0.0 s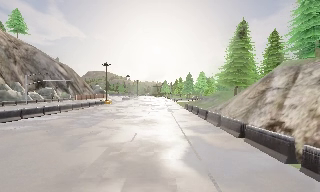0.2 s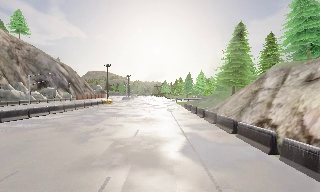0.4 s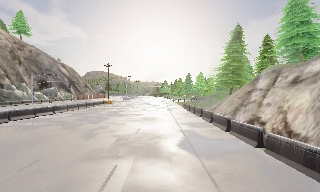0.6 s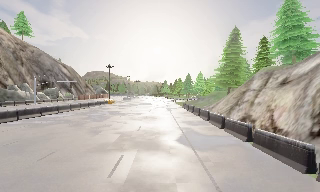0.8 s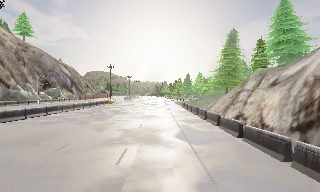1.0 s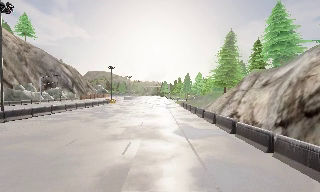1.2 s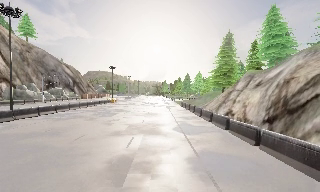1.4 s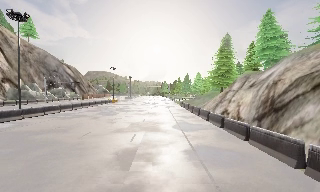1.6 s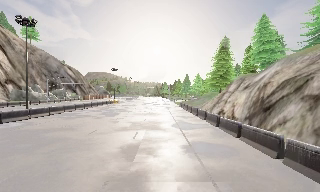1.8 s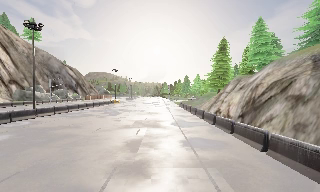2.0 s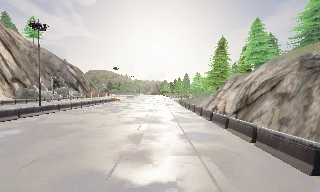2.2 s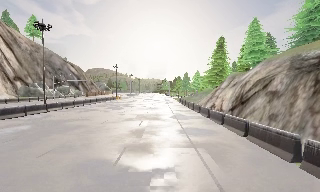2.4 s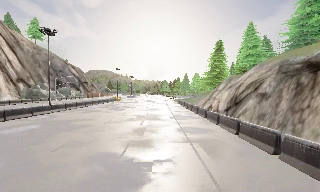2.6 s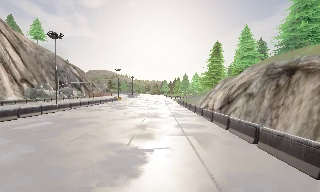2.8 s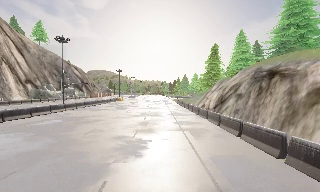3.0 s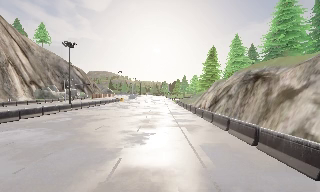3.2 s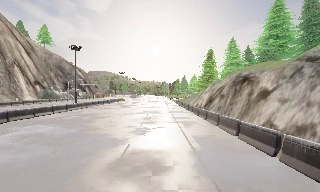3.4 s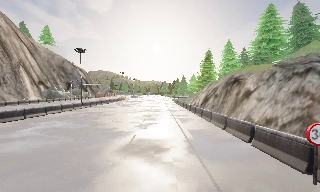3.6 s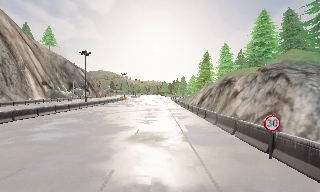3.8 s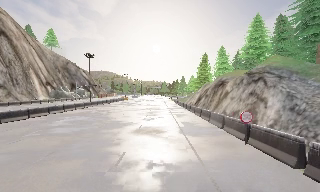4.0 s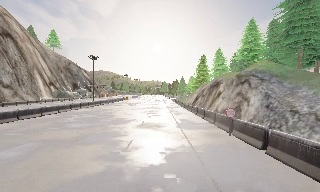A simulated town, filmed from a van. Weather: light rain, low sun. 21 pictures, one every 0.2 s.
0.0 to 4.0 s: The camera travels backward, about 25 m, so what stands in front gets smaller. It gains speed.
The film runs backward here.
